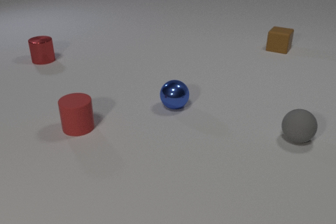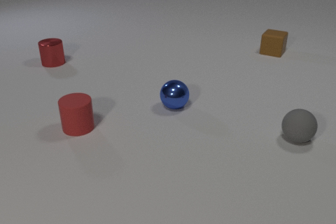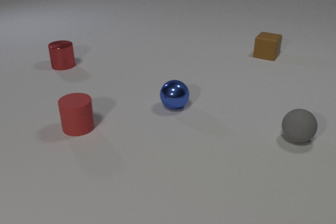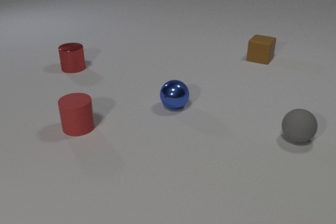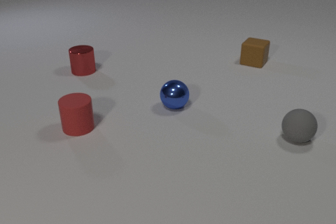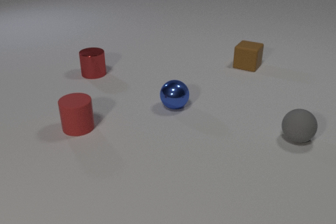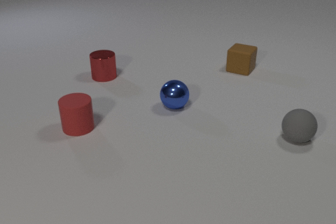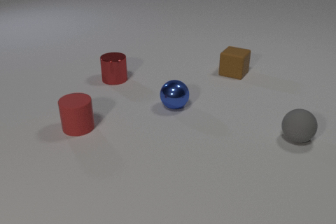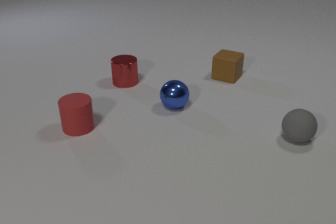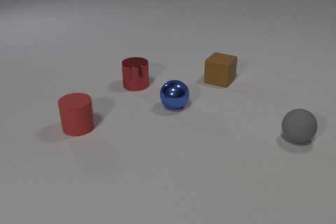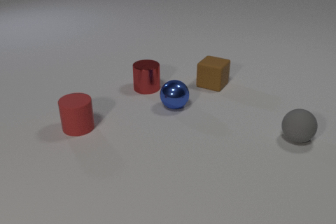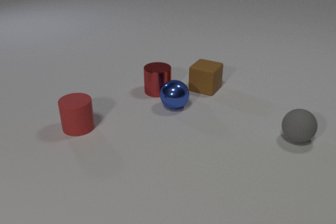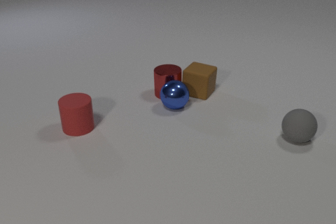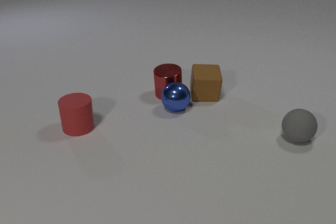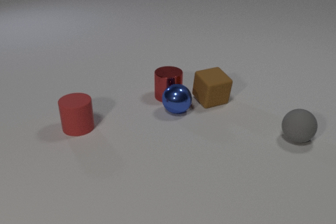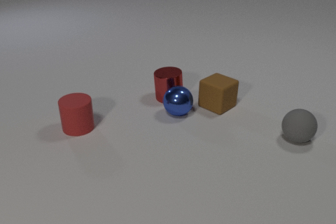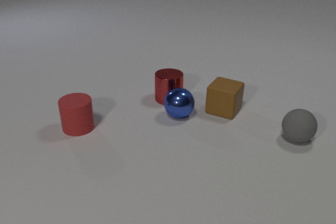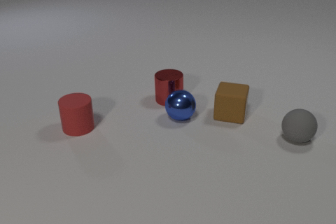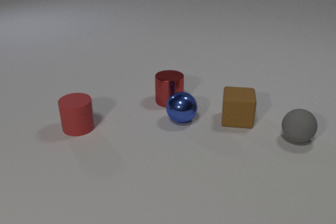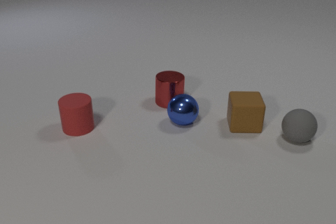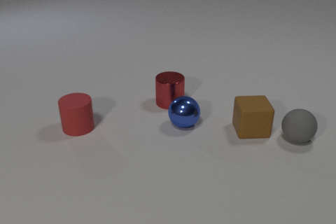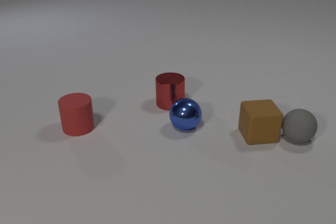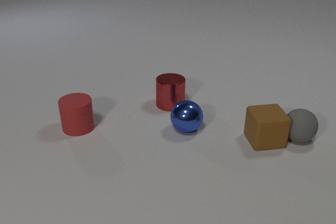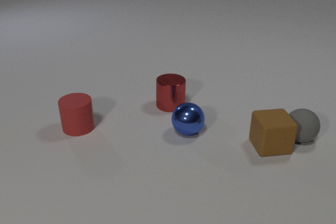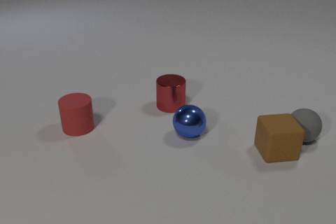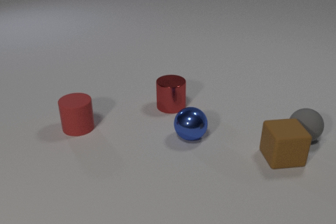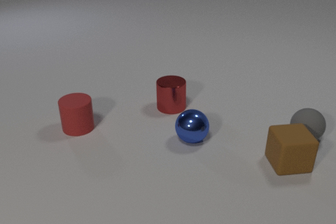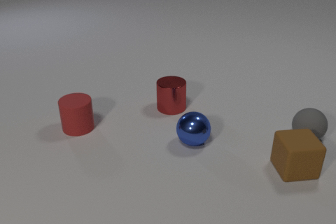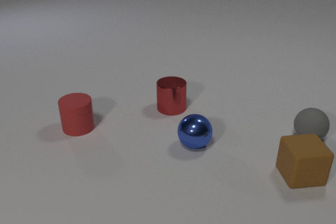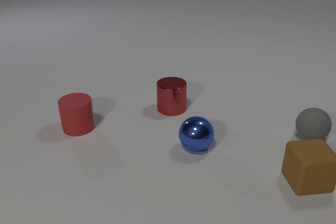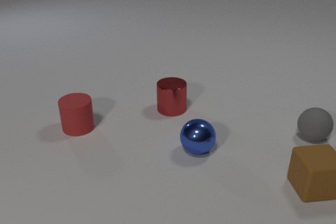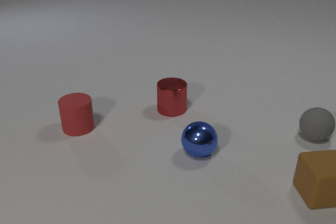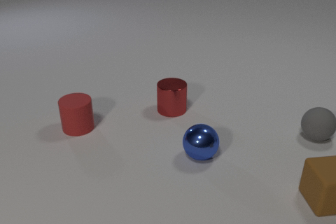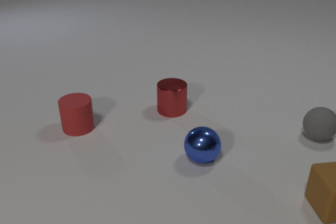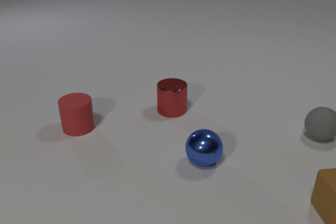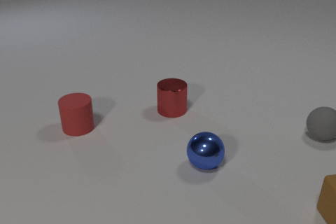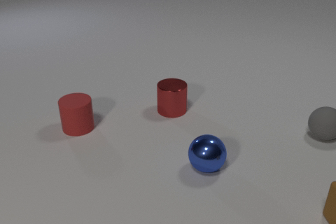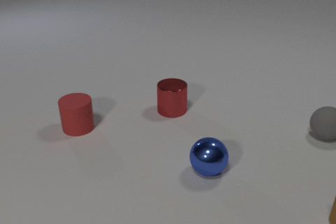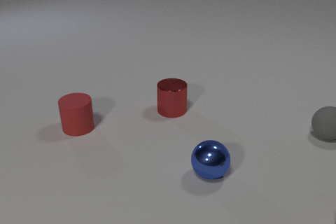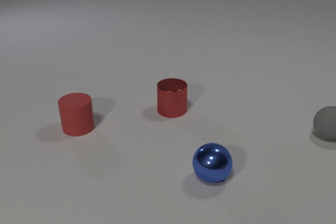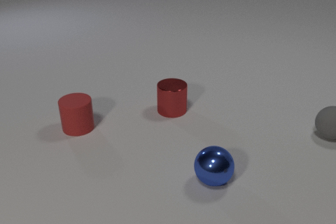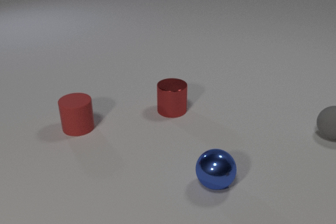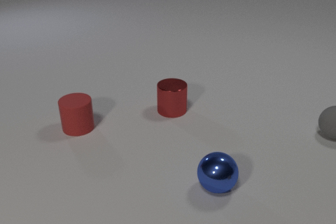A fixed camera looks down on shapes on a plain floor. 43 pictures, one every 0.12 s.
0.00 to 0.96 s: The brown rubber cube slides toward the camera and to the left. The red metal cylinder slides to the right and toward the camera.
0.96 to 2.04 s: The brown rubber cube slides toward the camera, spins counterclockwise seen from above by about 105 degrees, its near face sliding to the right. The red metal cylinder slides to the right and toward the camera. The blue metal sphere rolls toward the camera. The red metal cylinder and the blue metal sphere collide. The brown rubber cube and the red metal cylinder collide.
2.04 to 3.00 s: The brown rubber cube slides toward the camera and to the right, spins counterclockwise seen from above by about 30 degrees, its near face sliding to the right. The red metal cylinder slides toward the camera. The blue metal sphere rolls toward the camera. The gray rubber sphere moves, and ends about where it began. The brown rubber cube and the gray rubber sphere collide.
3.00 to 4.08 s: The brown rubber cube slides toward the camera and to the right. The red metal cylinder slides toward the camera. The blue metal sphere rolls toward the camera. The gray rubber sphere rolls to the right and away from the camera.
4.08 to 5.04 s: The brown rubber cube slides to the right and toward the camera, leaves at the right edge. The blue metal sphere rolls toward the camera. The gray rubber sphere rolls to the right and away from the camera.
What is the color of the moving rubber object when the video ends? gray.
How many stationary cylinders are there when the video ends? 2.
What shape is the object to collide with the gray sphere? cube.
